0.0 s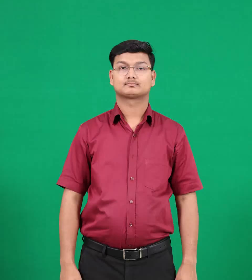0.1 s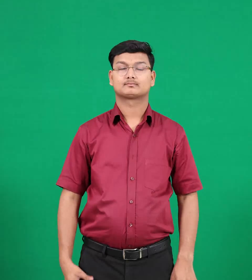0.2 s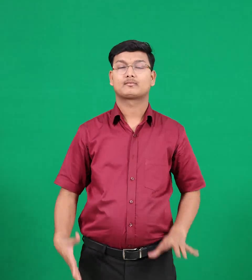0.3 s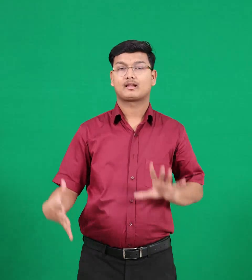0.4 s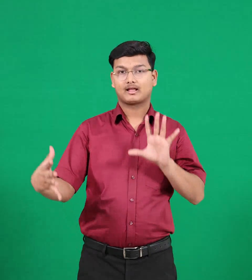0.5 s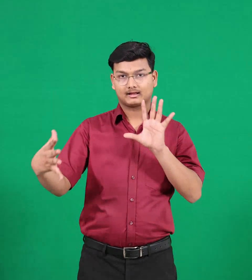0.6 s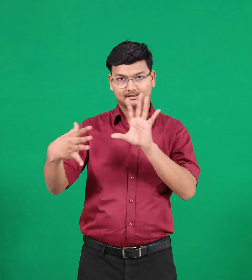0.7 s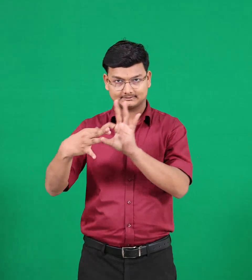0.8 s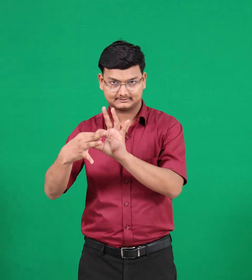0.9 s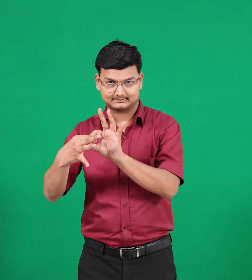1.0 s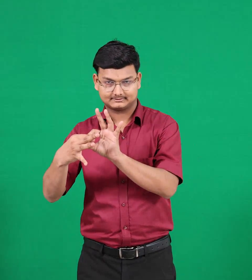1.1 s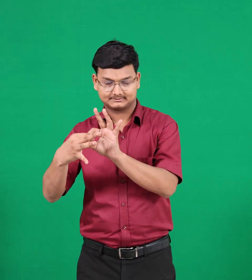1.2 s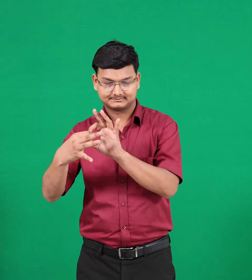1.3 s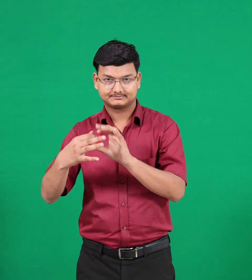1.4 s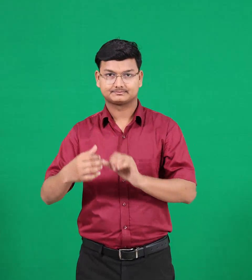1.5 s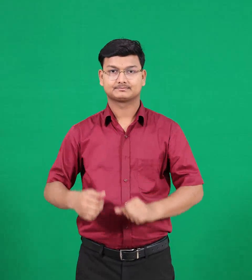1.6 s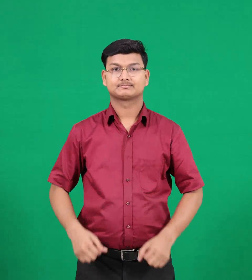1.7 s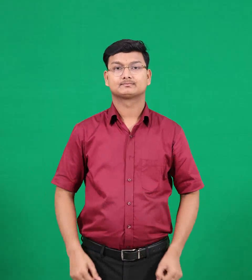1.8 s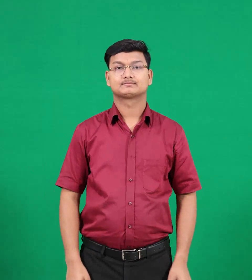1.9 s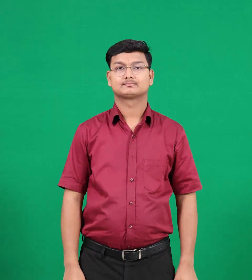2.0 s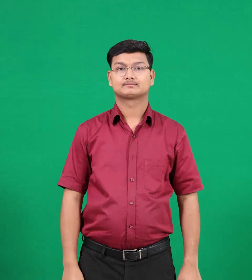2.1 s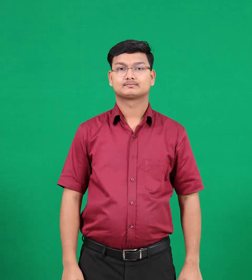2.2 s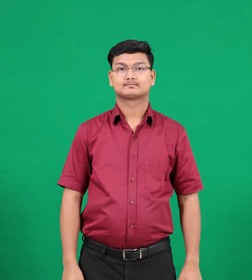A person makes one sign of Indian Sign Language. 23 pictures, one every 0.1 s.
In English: connect
